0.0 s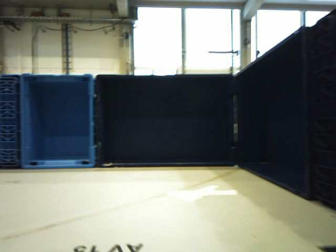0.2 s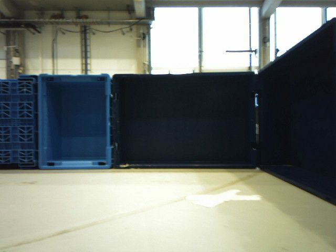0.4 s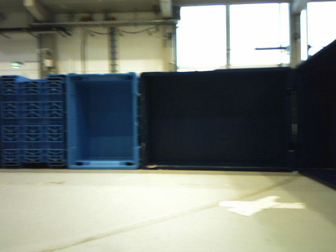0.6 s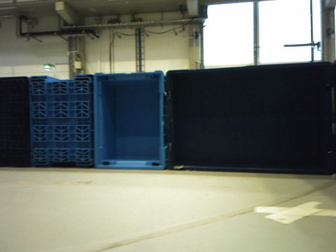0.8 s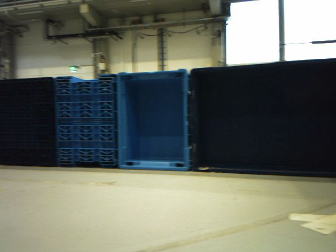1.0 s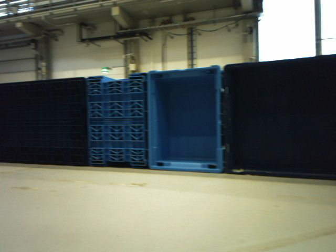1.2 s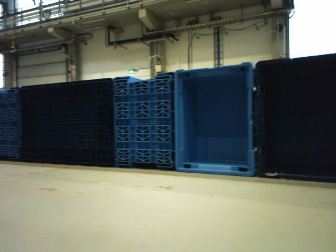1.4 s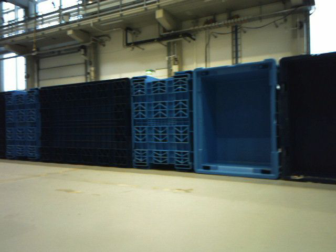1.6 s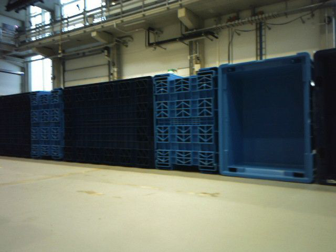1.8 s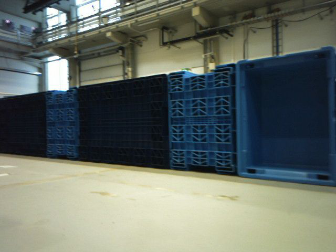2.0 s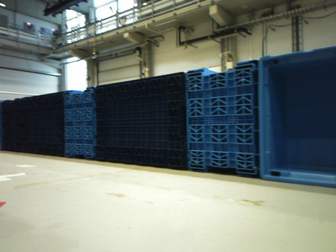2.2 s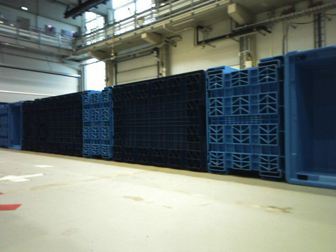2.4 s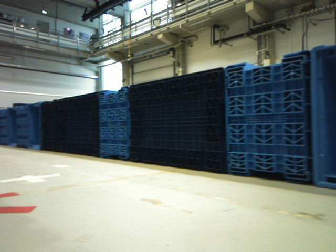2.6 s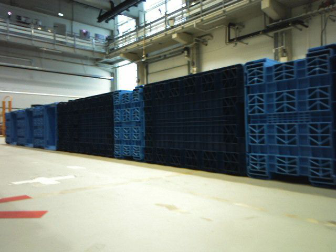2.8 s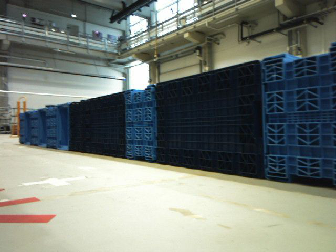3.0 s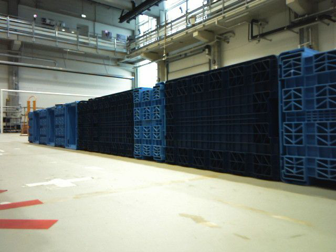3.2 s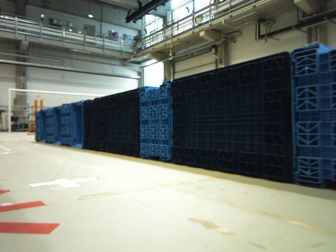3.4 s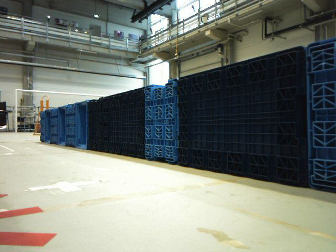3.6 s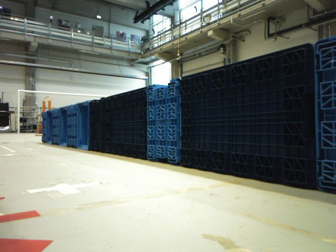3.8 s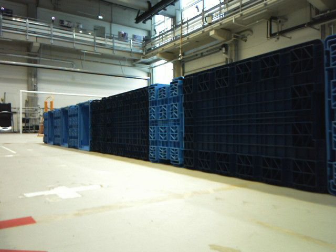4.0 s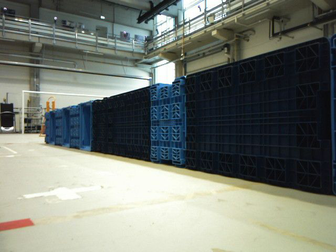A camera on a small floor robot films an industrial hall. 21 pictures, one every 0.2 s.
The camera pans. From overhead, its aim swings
counterclockwise.
The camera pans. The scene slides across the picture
to the right.
0.0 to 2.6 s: The scene slides to the right, as the camera pans about 50 degrees to its left. It travels forward, about 0.5 m.
2.6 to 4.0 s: The camera travels forward, about 0.3 m, so what stands in front looms larger.
The film runs forward here.
